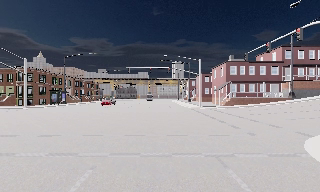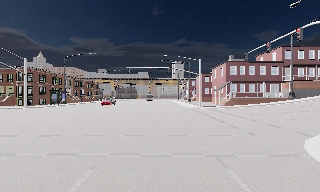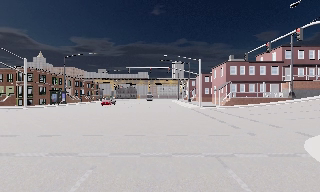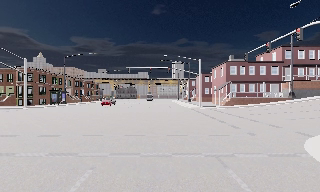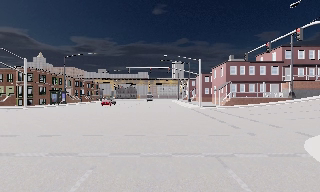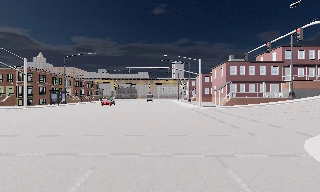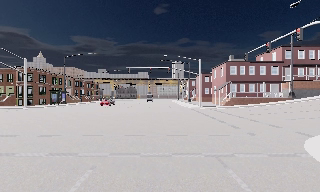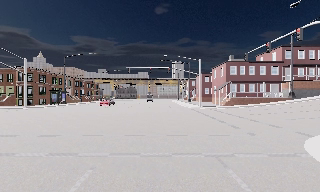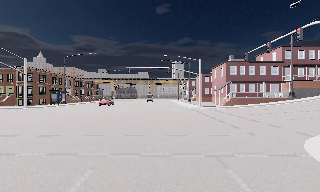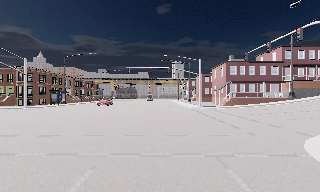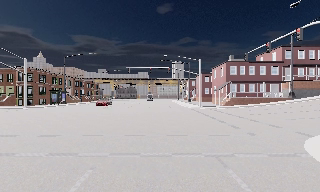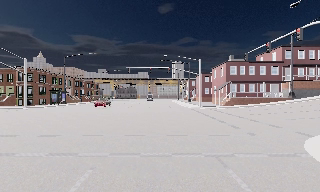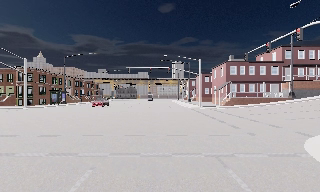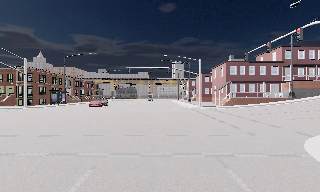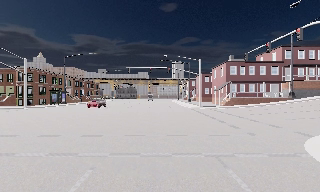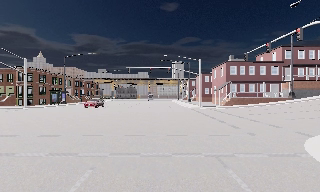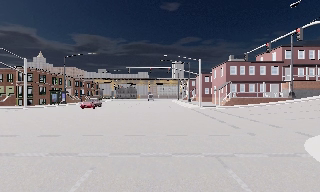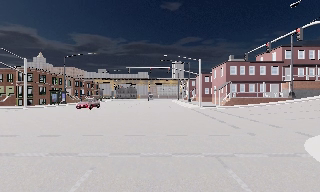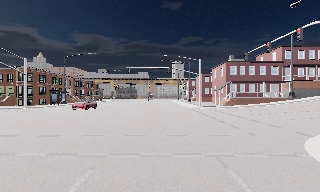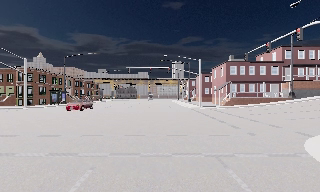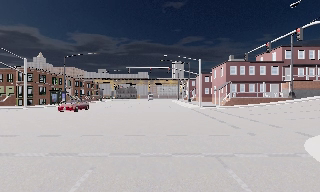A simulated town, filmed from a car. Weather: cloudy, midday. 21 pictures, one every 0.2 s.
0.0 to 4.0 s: The camera keeps its place and its aim.
The film runs forward here.
